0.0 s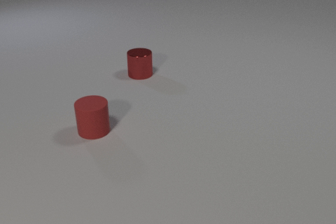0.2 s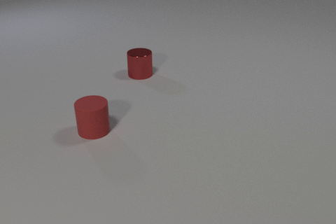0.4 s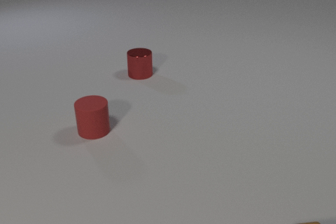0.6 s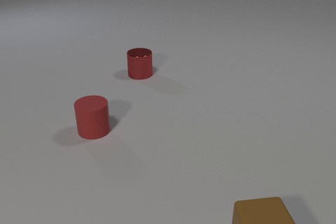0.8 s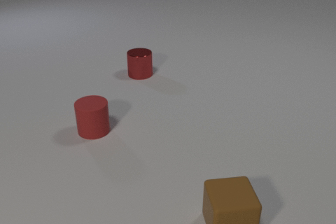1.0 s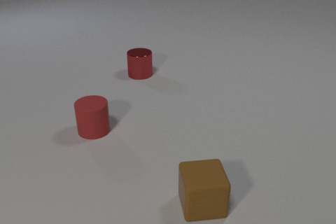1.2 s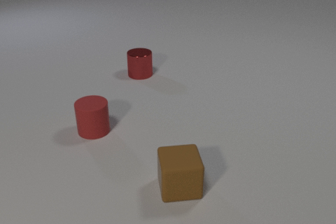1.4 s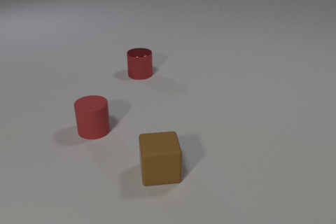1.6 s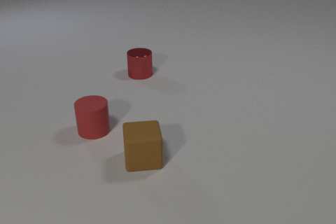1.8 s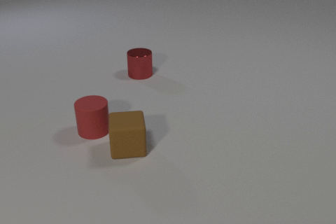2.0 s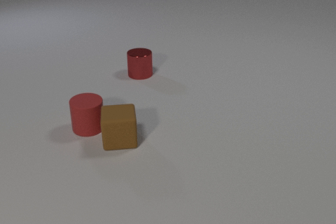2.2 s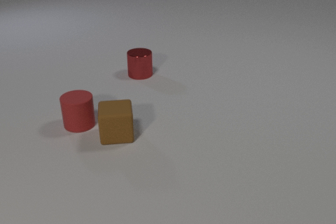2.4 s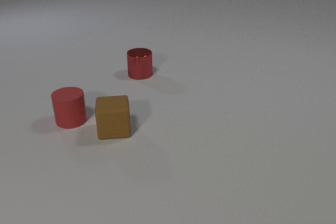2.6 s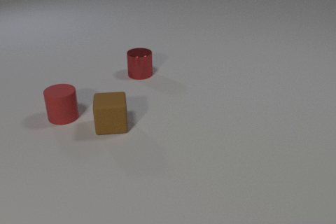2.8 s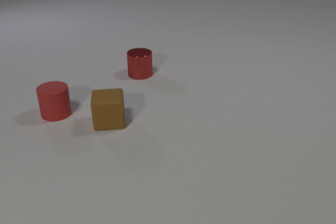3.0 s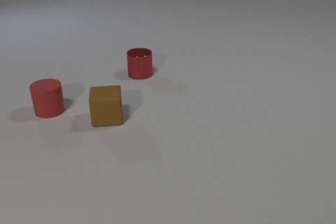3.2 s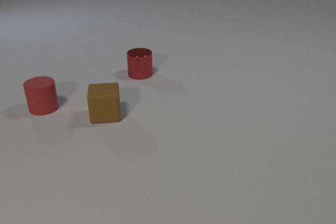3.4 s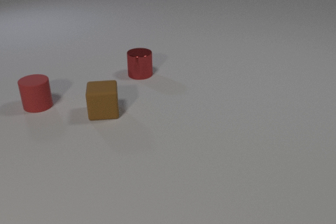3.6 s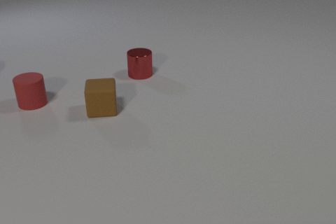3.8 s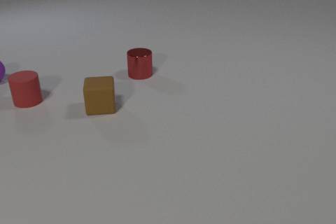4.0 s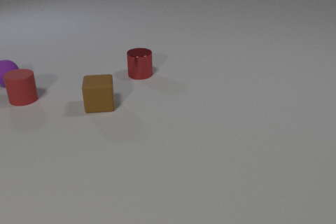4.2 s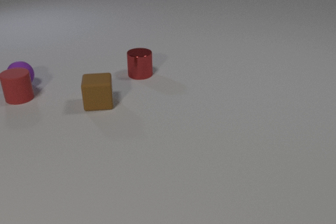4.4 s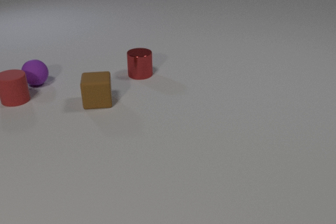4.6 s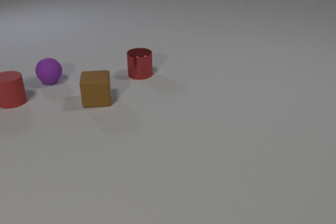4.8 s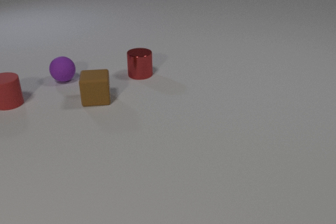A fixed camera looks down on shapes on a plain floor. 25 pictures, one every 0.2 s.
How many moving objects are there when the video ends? 3.
Are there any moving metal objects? no.
What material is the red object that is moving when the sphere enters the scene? rubber.
0.0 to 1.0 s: The brown rubber cube comes in at the bottom edge, slides to the left and away from the camera.
1.0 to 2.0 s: The brown rubber cube slides away from the camera and to the left. The brown rubber cube and the red rubber cylinder collide.
2.0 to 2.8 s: The brown rubber cube slides away from the camera. The red rubber cylinder slides away from the camera and to the left.
2.8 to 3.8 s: The brown rubber cube slides away from the camera. The red rubber cylinder slides away from the camera and to the left. The purple rubber sphere comes in at the left edge.
3.8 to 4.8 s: The brown rubber cube slides away from the camera. The red rubber cylinder slides to the left. The purple rubber sphere rolls to the right. The red rubber cylinder and the purple rubber sphere collide.
